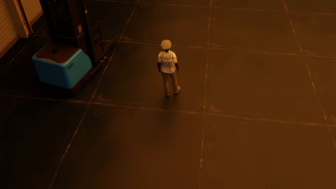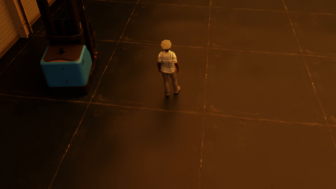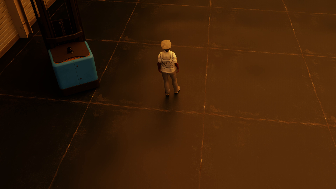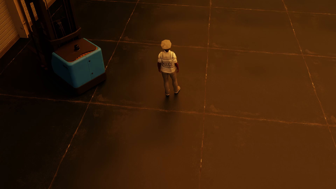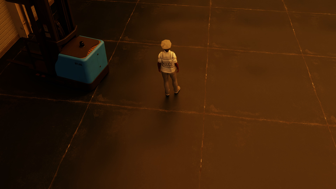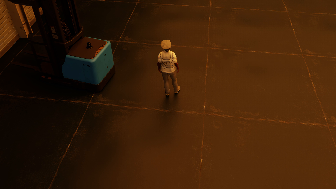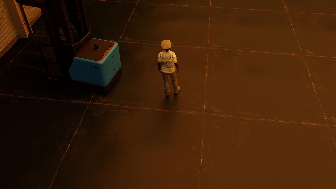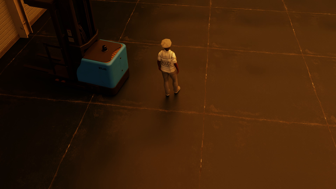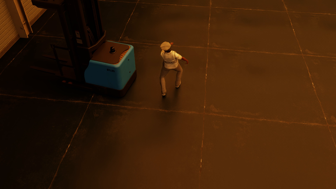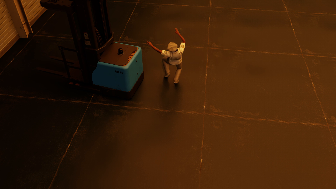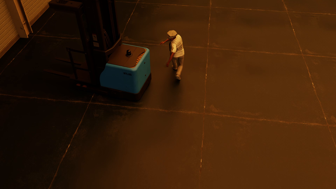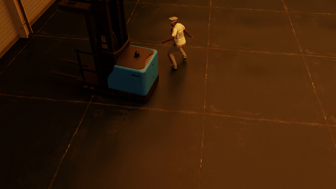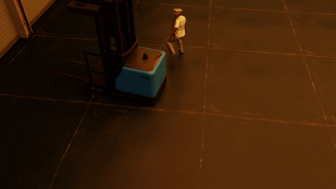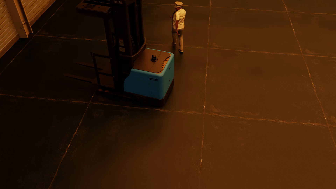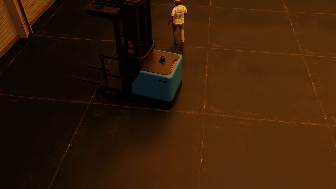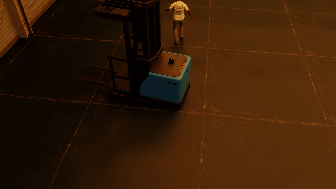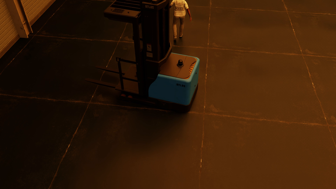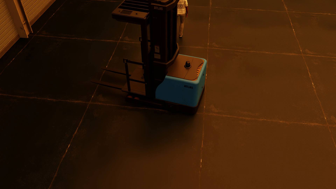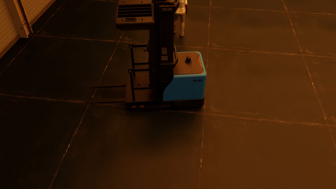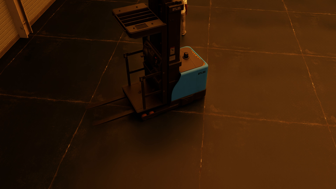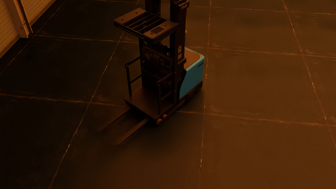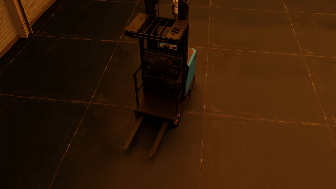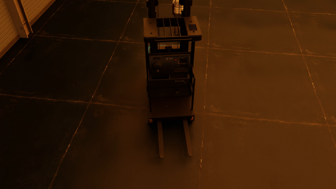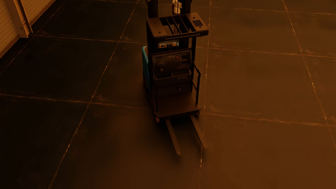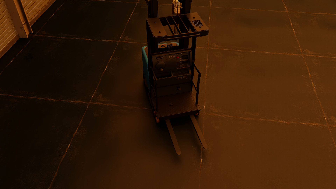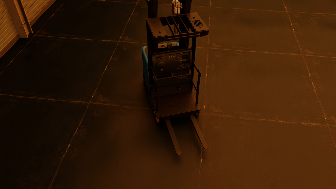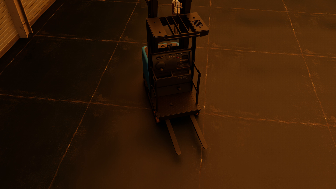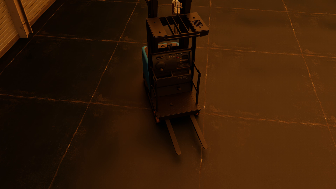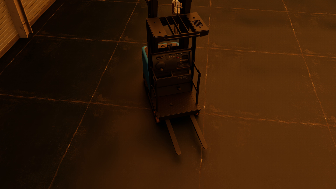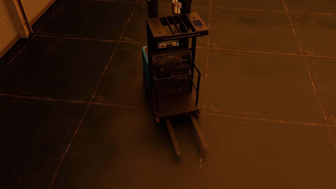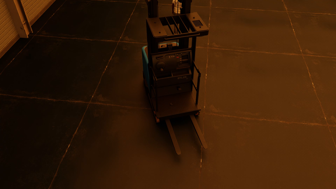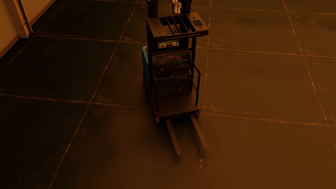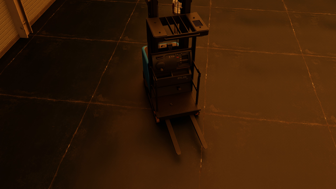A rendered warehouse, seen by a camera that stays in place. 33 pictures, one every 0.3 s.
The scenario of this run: Near miss between a forklift and a person.
